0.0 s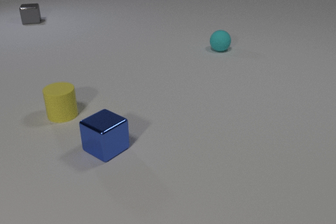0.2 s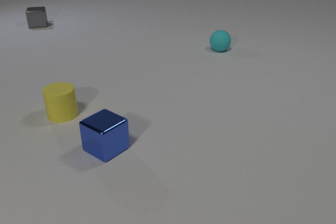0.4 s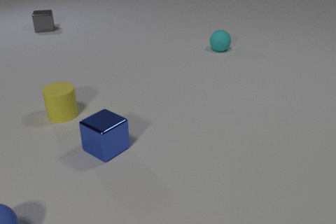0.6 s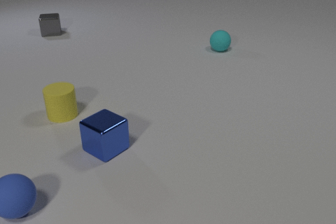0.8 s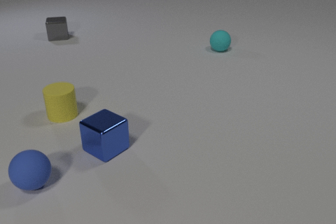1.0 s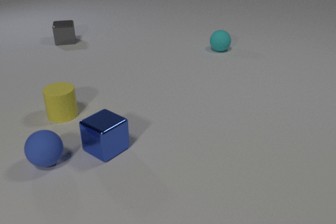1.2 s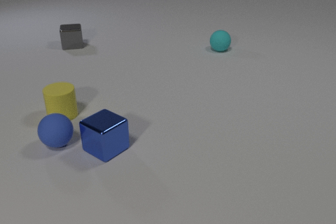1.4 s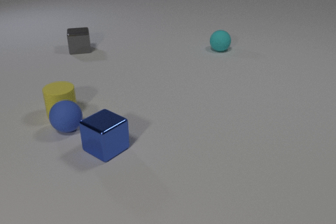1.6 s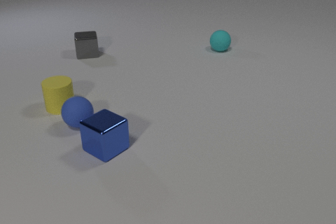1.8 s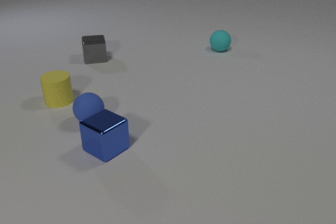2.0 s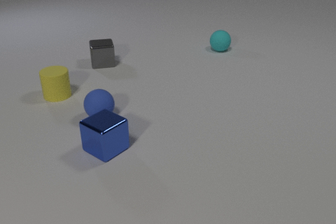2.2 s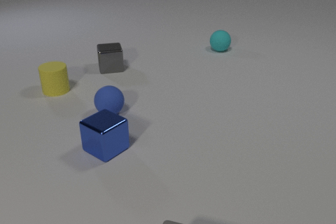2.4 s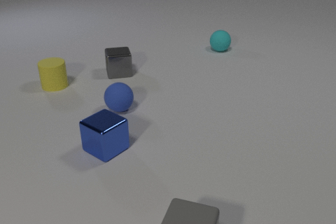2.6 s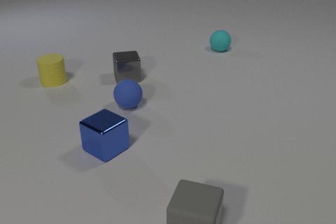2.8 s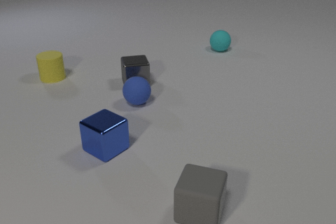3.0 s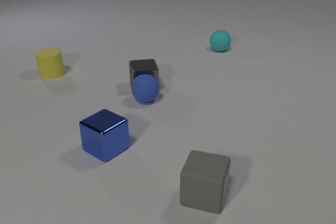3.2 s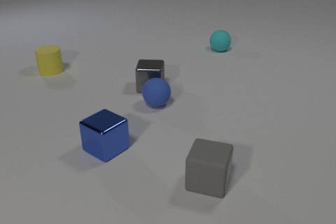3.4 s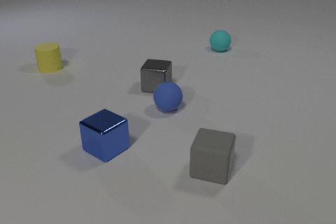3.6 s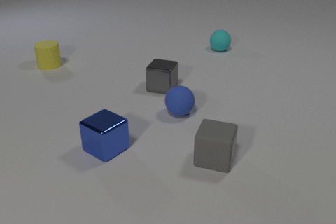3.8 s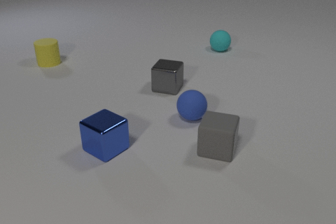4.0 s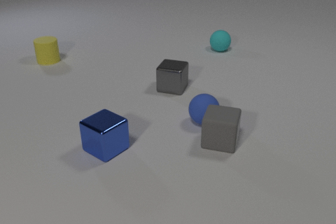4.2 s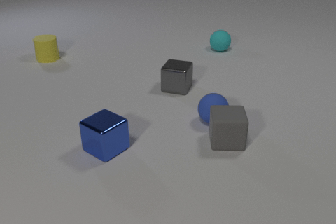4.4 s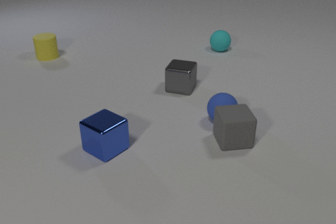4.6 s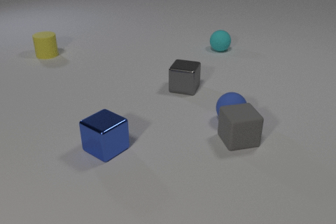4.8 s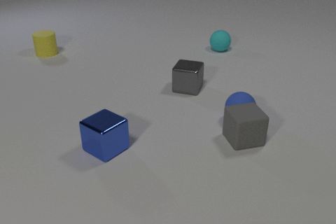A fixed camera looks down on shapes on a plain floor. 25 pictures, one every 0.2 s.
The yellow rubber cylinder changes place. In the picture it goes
away from the camera.
The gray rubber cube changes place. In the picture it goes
away from the camera.
0.0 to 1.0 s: The blue rubber sphere comes in at the bottom edge, rolls away from the camera and to the right. The gray metal cube slides toward the camera and to the right.
1.0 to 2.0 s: The blue rubber sphere rolls away from the camera and to the right. The yellow rubber cylinder slides away from the camera. The gray metal cube slides toward the camera and to the right. The blue rubber sphere and the yellow rubber cylinder collide.
2.0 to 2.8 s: The blue rubber sphere rolls to the right and away from the camera. The yellow rubber cylinder slides away from the camera. The gray metal cube slides toward the camera and to the right. The gray rubber cube comes in at the bottom edge, slides away from the camera.
2.8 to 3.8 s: The blue rubber sphere rolls to the right and toward the camera. The yellow rubber cylinder slides away from the camera. The gray metal cube slides to the right and toward the camera, spins clockwise seen from above by about 30 degrees, its near face sliding to the left. The gray rubber cube slides away from the camera. The blue rubber sphere and the gray metal cube collide.
3.8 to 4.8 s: The blue rubber sphere rolls to the right. The yellow rubber cylinder slides away from the camera. The gray metal cube slides to the right. The gray rubber cube slides to the right and away from the camera, spins so that its near face slides to the right, counterclockwise seen from above. The blue rubber sphere and the gray rubber cube collide.
How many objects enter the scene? 2.
How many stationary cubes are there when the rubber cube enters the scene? 1.
What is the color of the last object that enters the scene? gray.
